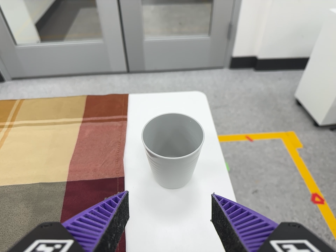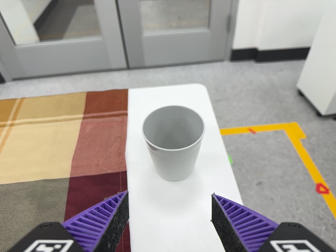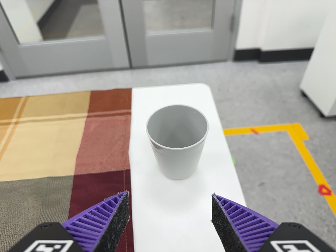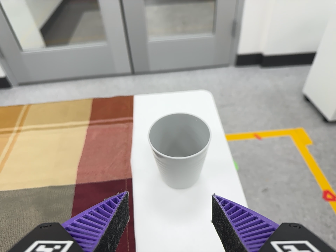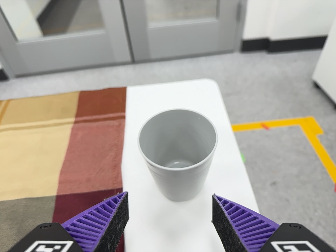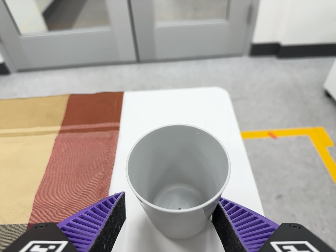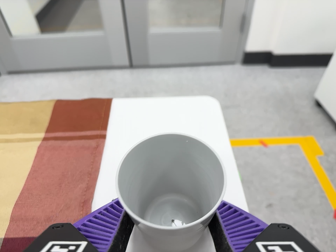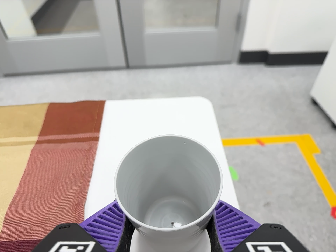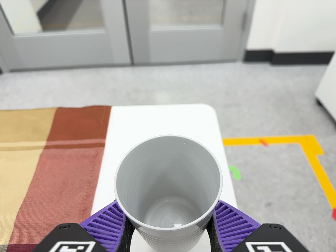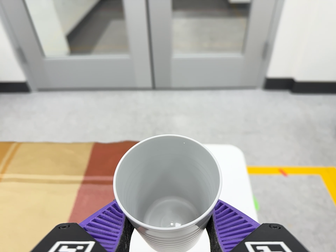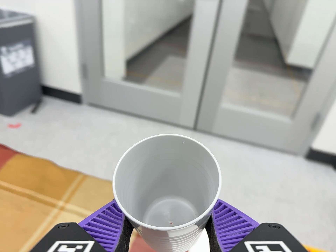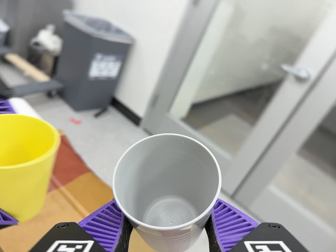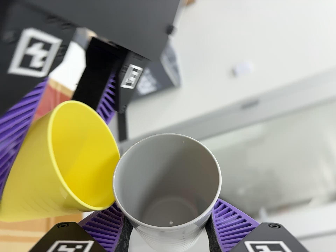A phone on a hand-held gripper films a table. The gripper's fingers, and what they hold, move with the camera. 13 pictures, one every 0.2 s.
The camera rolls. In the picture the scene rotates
clockwise.
0.0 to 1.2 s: The camera travels forward, about 14 cm, so what stands in front looms larger.
1.2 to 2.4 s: The camera pans to its left by about 15 degrees. It travels to its left and toward the top of its view, about 32 cm, so close, fixed things drift to the right. Its aim tips toward the top of its view by about 30 degrees, and the scene shifts downward. It rolls about its line of sight by about 90 degrees, and the scene rotates clockwise.
The film runs backward here.
